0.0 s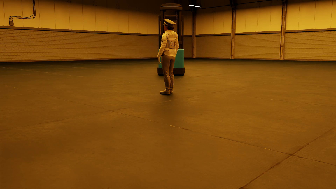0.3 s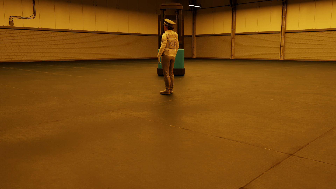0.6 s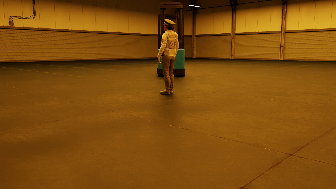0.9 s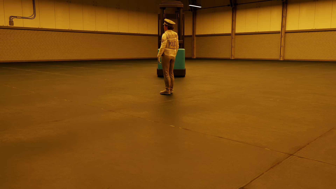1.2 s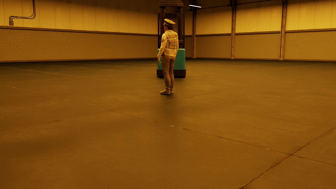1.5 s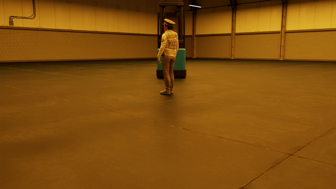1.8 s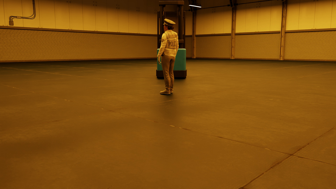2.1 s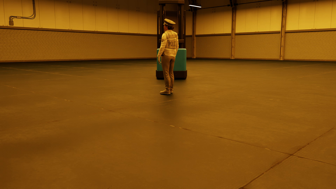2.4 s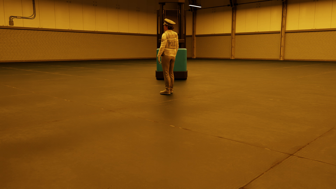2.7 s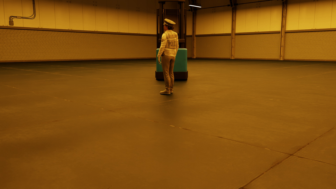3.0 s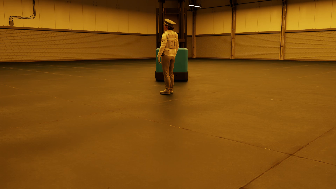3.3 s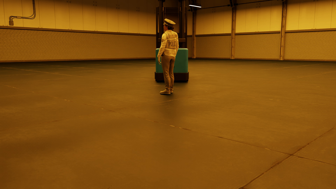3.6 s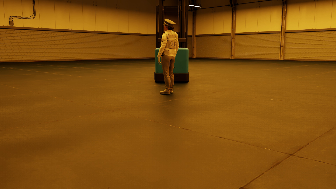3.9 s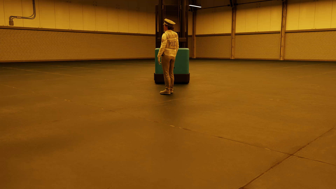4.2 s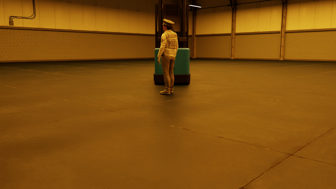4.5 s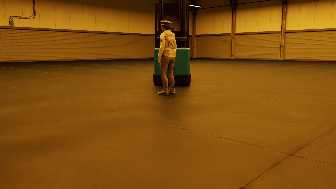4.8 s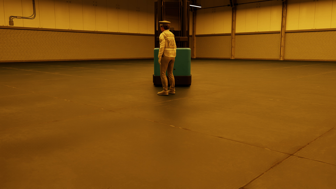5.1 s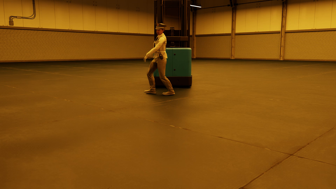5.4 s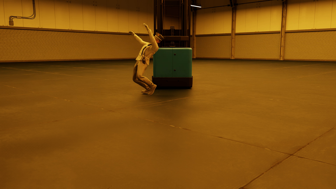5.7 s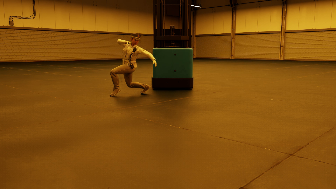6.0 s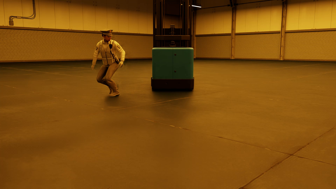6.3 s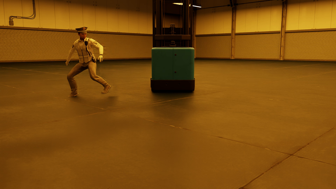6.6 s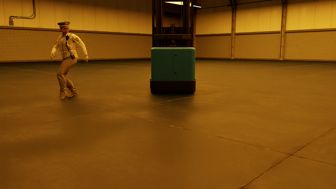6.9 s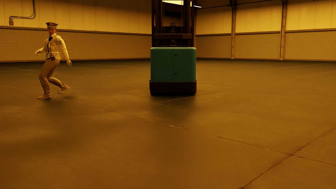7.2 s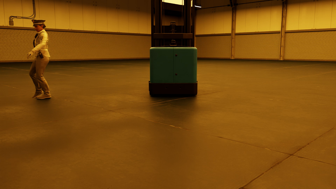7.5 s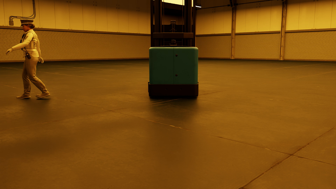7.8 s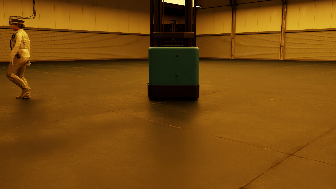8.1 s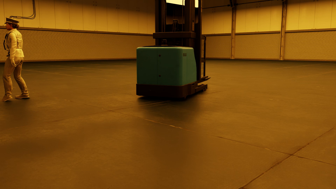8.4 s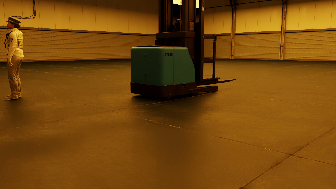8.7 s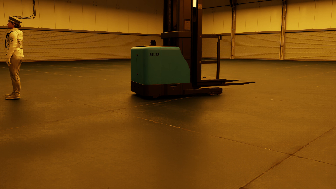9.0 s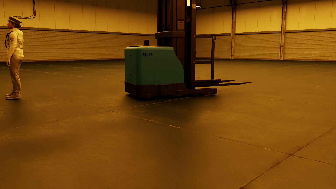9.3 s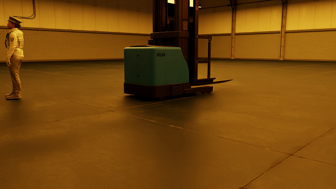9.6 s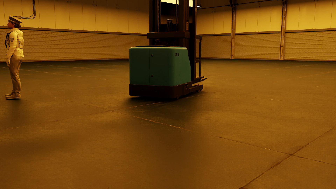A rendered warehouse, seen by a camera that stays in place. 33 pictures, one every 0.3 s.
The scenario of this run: Near miss between a forklift and a person.
